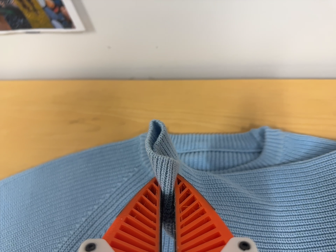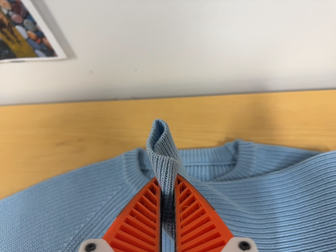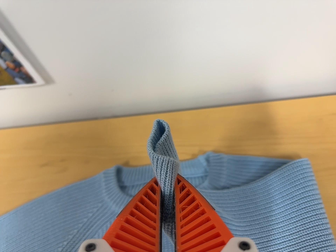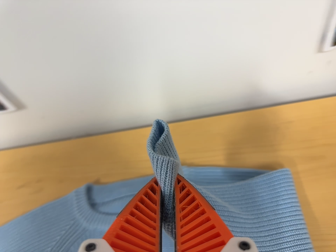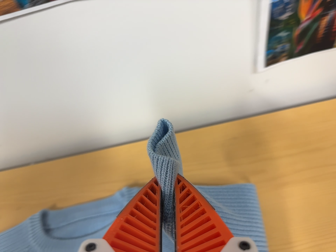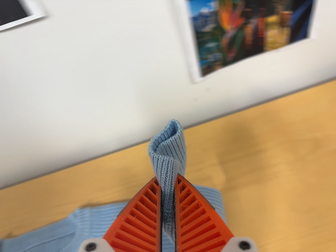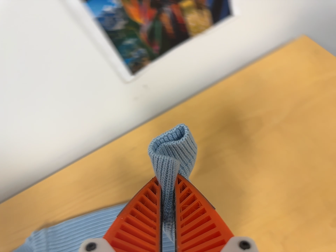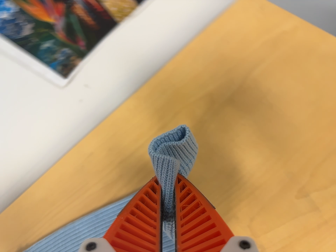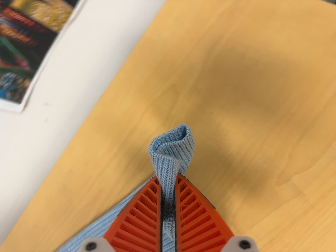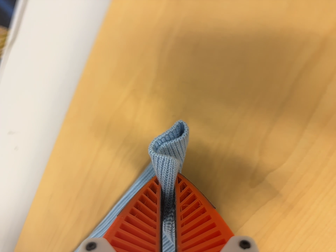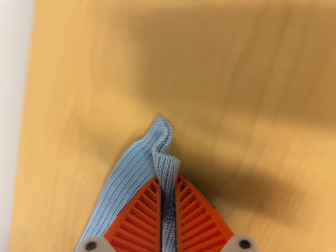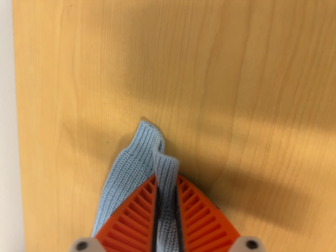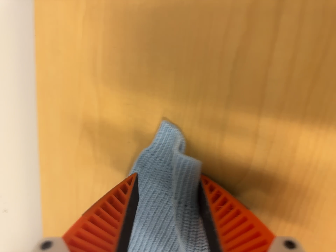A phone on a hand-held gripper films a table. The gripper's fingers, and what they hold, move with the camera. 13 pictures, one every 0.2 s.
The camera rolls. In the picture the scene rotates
counterclockwise.
0.0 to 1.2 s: The camera pans to its right by about 10 degrees. It travels to its right, about 36 cm, so close, fixed things drift to the left. It rolls about its line of sight by about 30 degrees, and the scene rotates counterclockwise.
1.2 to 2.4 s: The camera travels to its right, forward and toward the top of its view, about 30 cm, so close, fixed things drift to the left. Its aim tips toward the bottom of its view by about 15 degrees. It rolls about its line of sight by about 55 degrees, and the scene rotates counterclockwise.
The film runs backward here.
